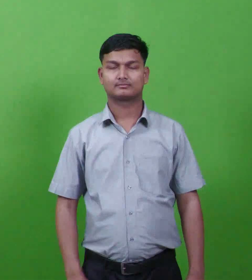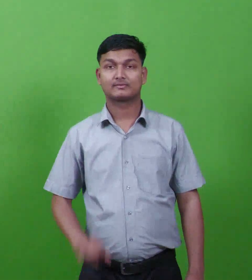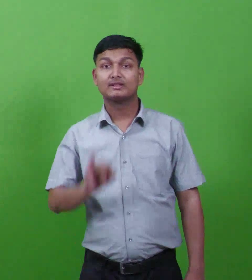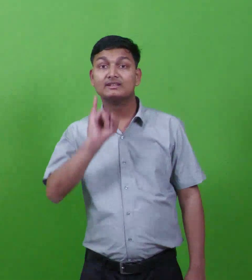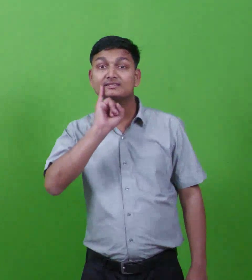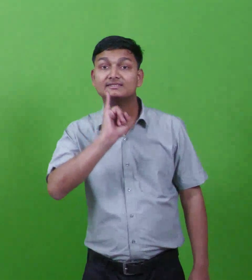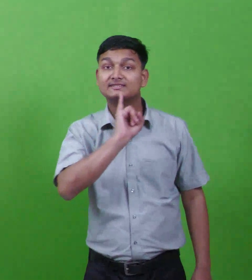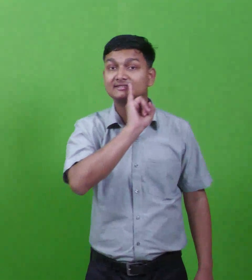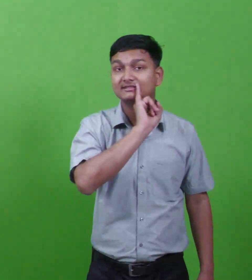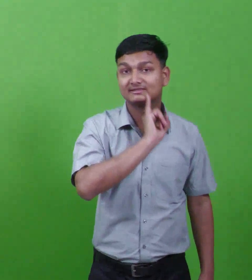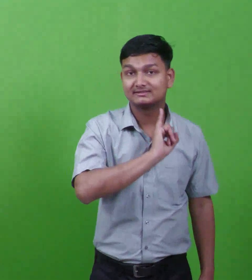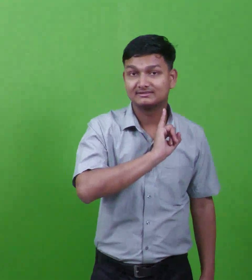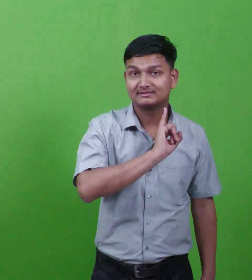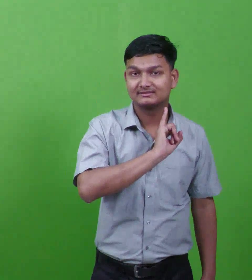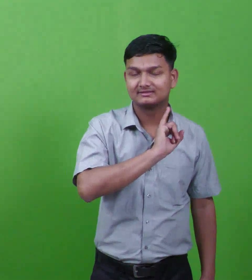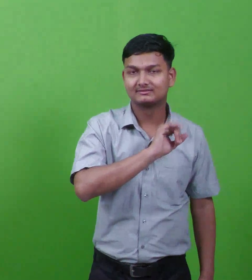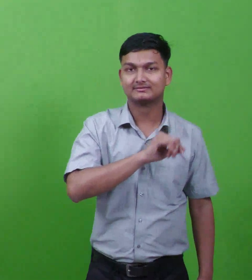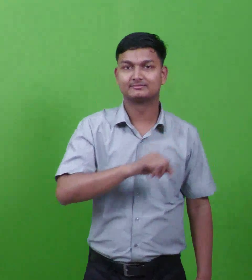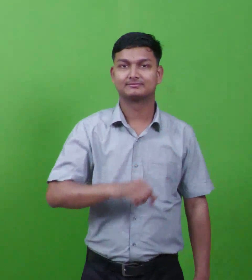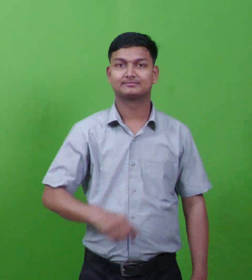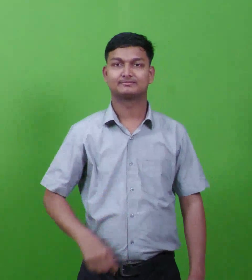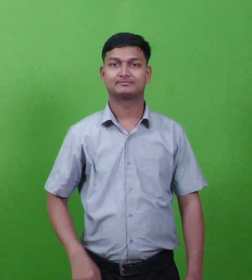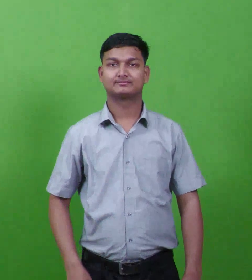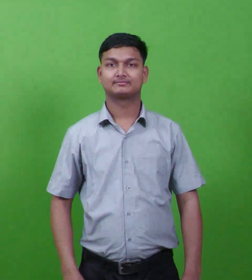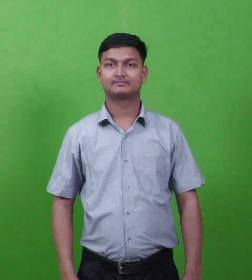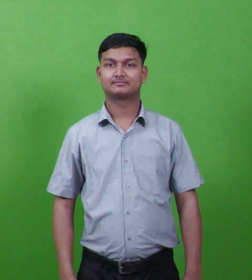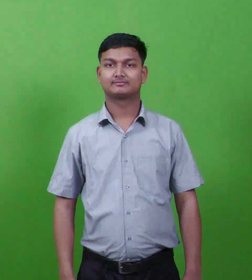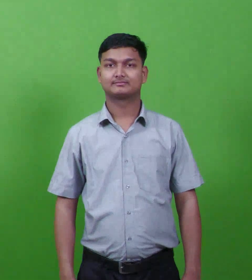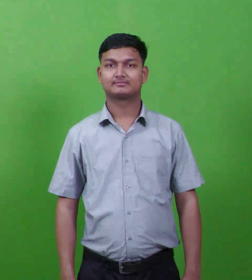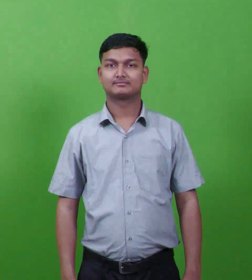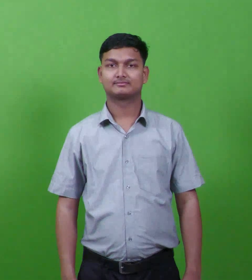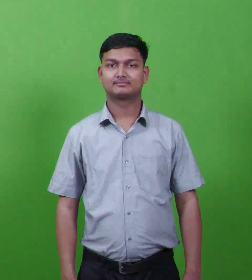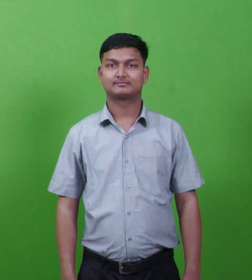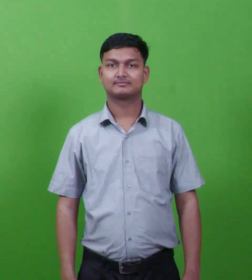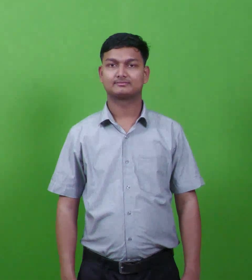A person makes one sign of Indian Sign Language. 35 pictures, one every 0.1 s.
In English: israel
